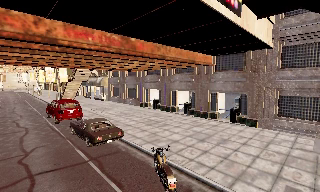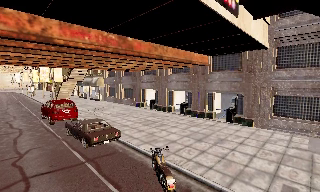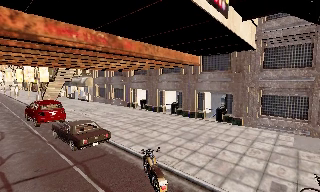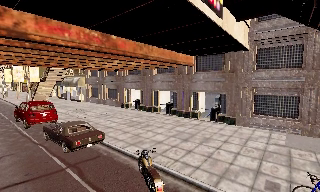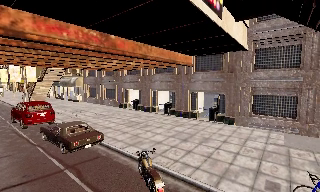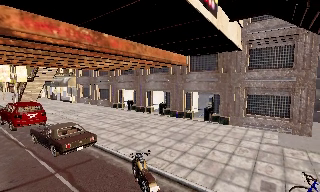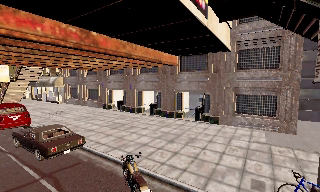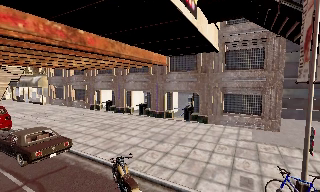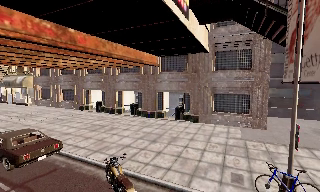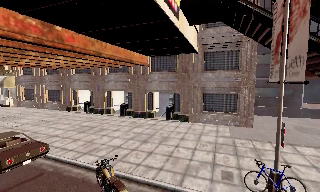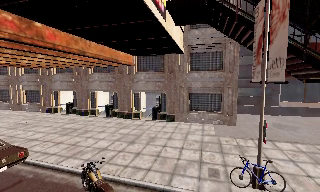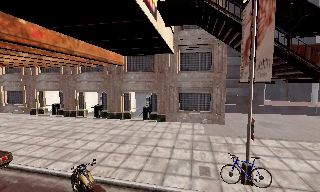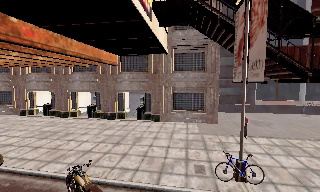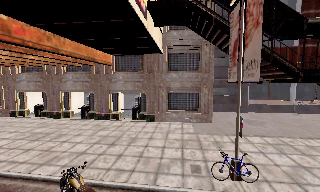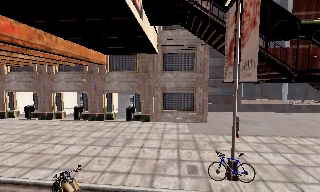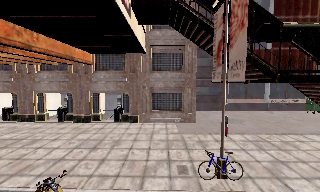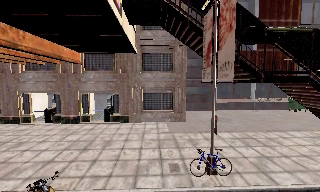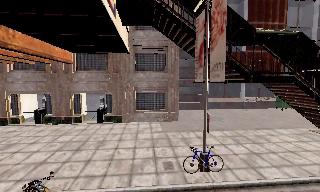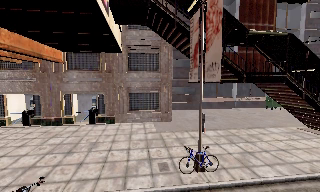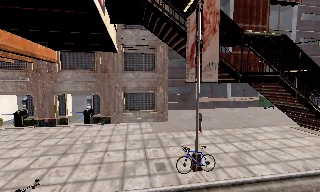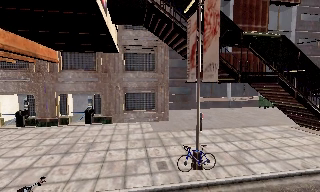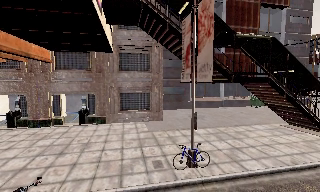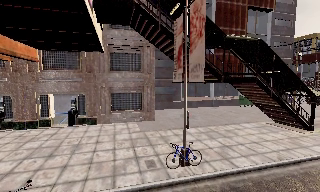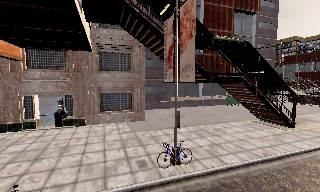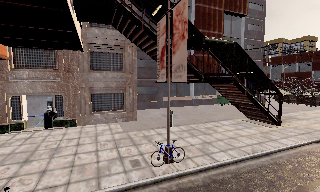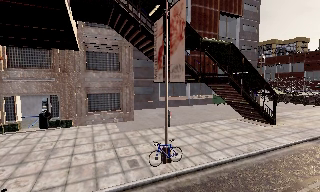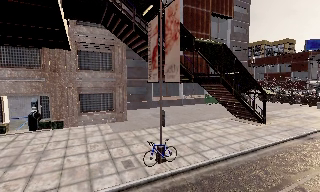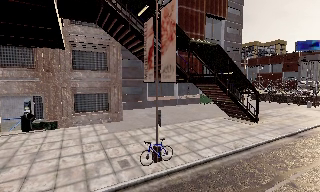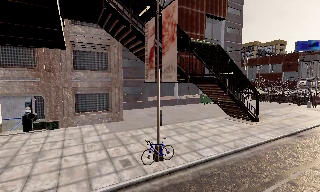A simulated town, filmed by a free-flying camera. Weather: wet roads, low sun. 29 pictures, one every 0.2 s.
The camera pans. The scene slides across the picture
to the left.
The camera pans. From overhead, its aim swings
clockwise.
0.0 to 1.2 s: The scene slides to the left, as the camera pans about 15 degrees to its right. It travels forward, about 0.5 m, so what stands in front looms larger.
1.2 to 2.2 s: The camera swings to its right by about 20 degrees, and the scene slides to the left.
2.2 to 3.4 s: The scene slides to the left, as the camera pans about 20 degrees to its right. It travels to its left, about 0.5 m.
3.4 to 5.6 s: The camera pans to its right, which is clockwise from overhead, by about 25 degrees. It travels to its left, about 1 m.
The film runs forward here.
